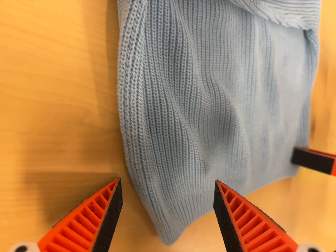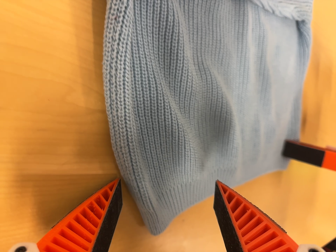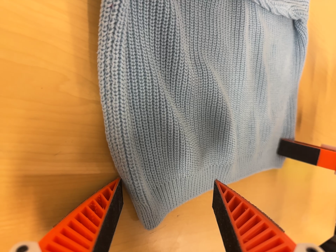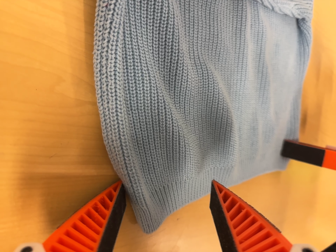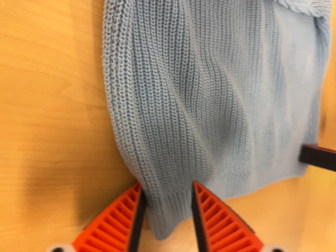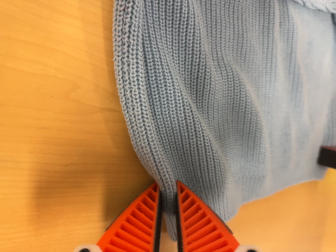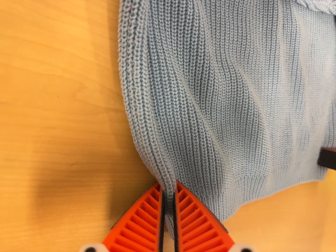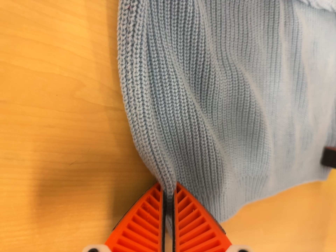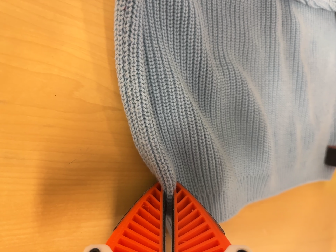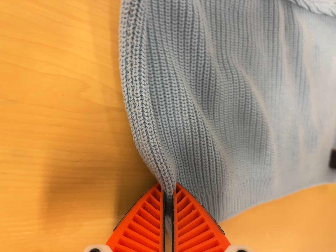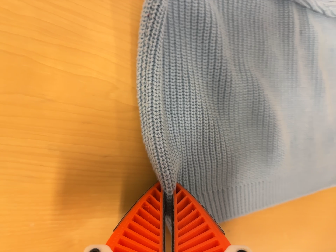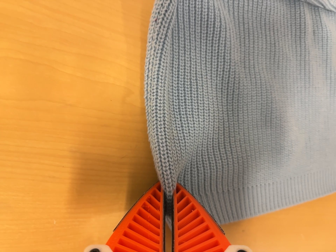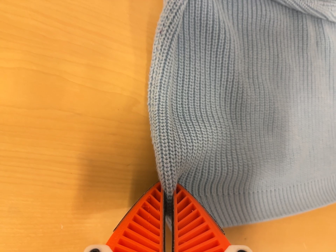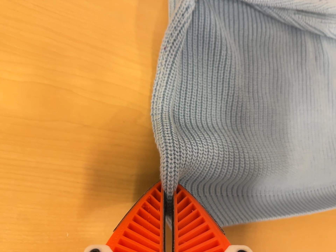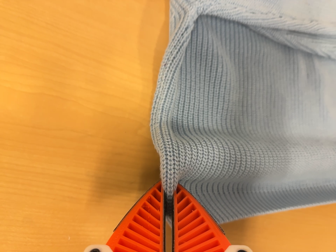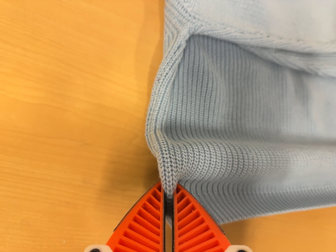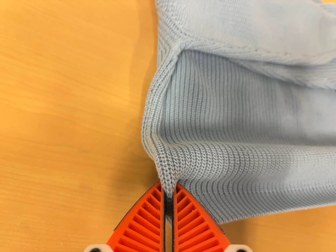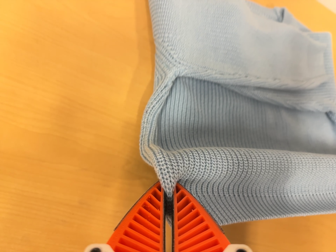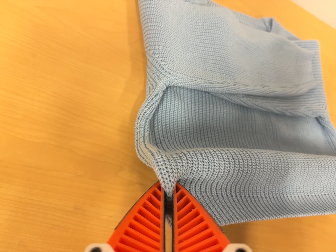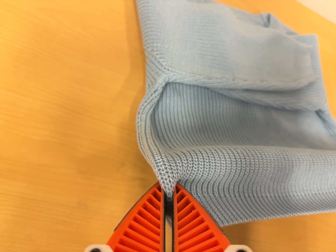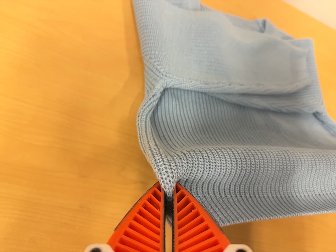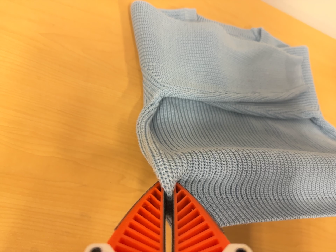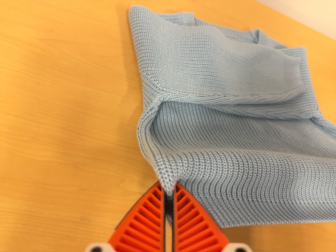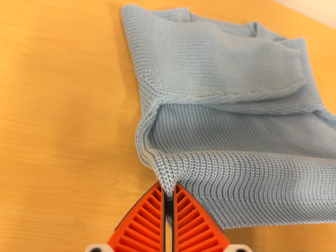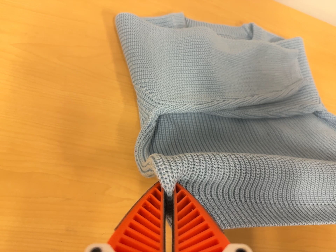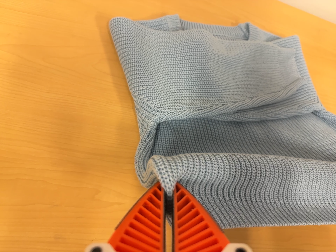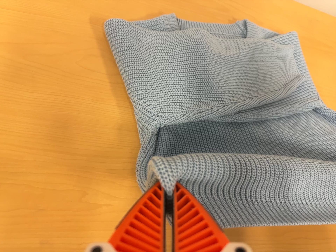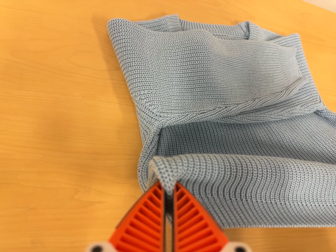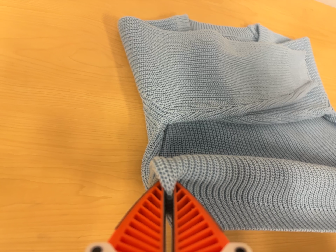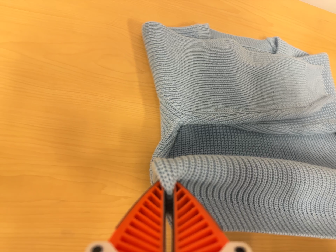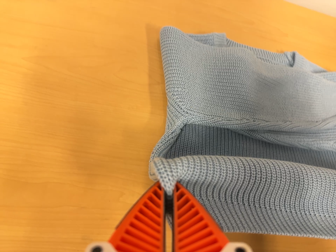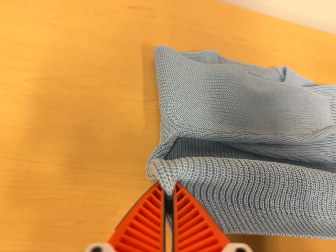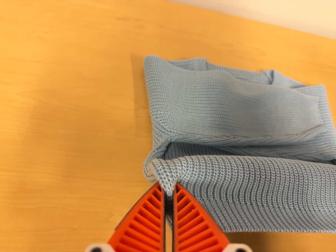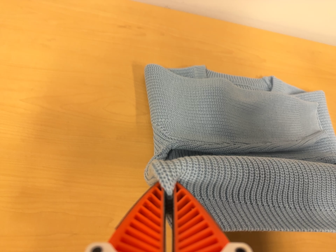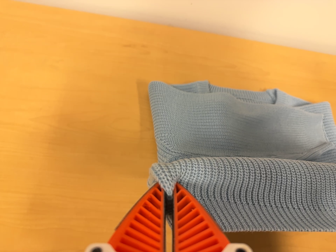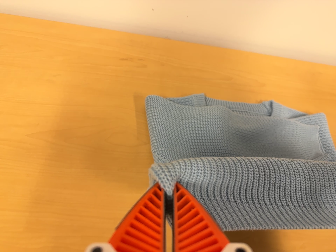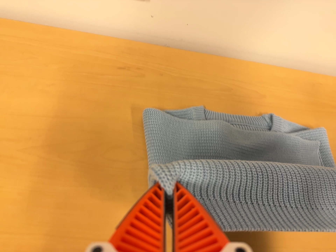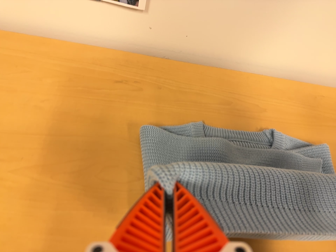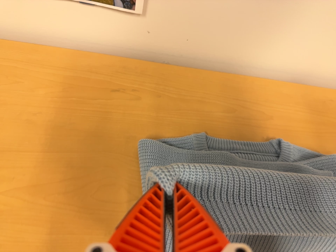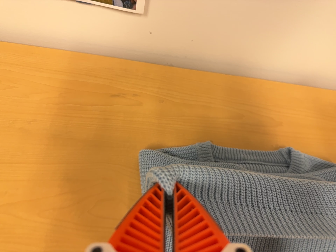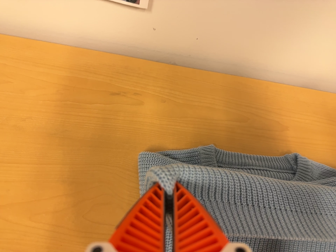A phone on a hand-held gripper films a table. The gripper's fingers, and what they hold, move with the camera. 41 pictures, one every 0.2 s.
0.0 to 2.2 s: The scene slides to the right, as the camera pans about 15 degrees to its left.
2.2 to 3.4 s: The camera travels backward, about 8 cm, so what stands in front gets smaller. Its aim tips toward the top of its view by about 15 degrees, and the scene shifts downward.
3.4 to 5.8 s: The camera travels to its right, about 6 cm, so close, fixed things drift to the left. It rolls about its line of sight by about 10 degrees, and the scene rotates counterclockwise.
5.8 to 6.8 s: The camera travels backward, about 7 cm, so what stands in front gets smaller. Its aim tips toward the top of its view by about 10 degrees, and the scene shifts downward.
6.8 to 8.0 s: The camera travels toward the top of its view and forward, about 18 cm, so close, fixed things drift downward.
The film runs forward here.
